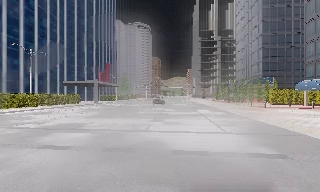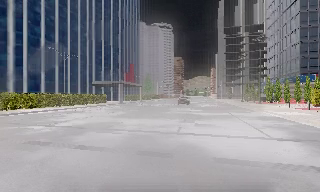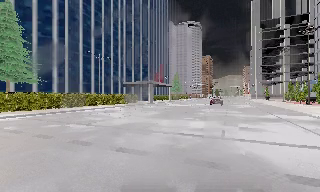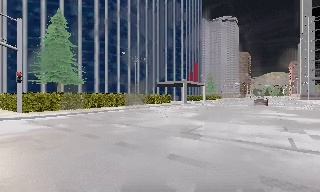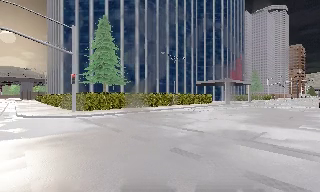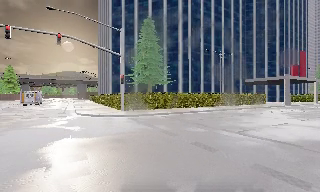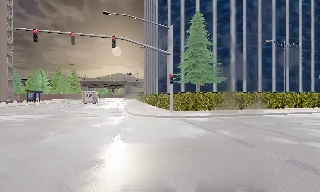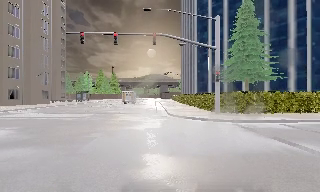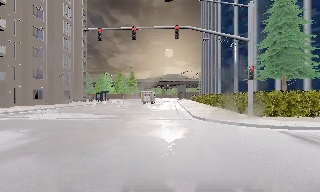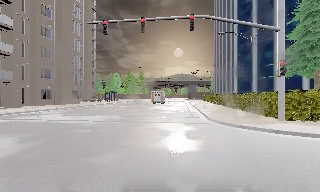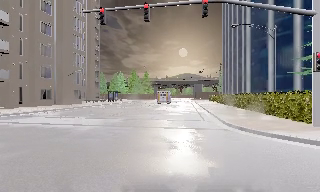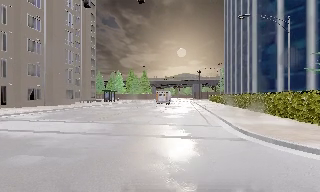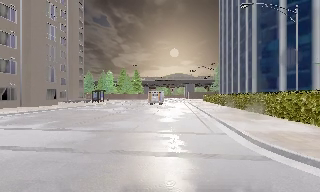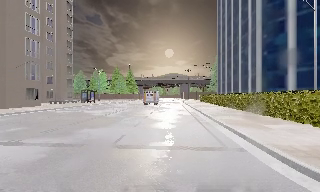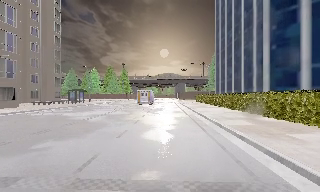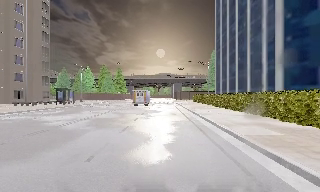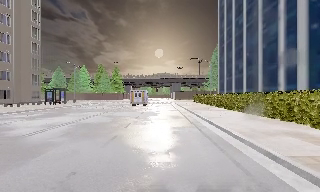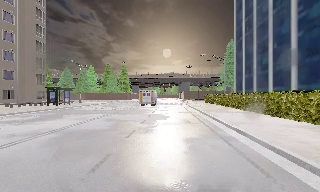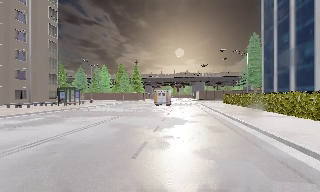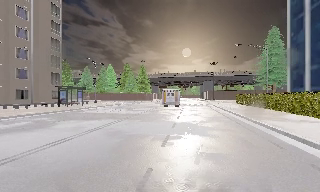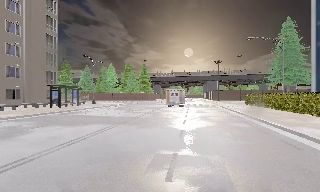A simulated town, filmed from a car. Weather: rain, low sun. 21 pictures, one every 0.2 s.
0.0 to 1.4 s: The camera swings to its left by about 80 degrees, and the scene slides to the right. It travels forward and to its left, about 7 m. It gains speed.
1.4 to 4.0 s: The scene slides to the right, as the camera pans about 15 degrees to its left. It travels forward, about 25 m, so what stands in front looms larger.
The film runs forward here.
